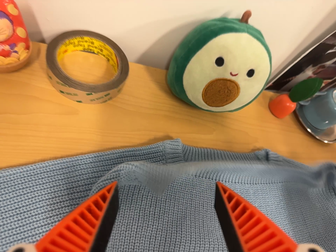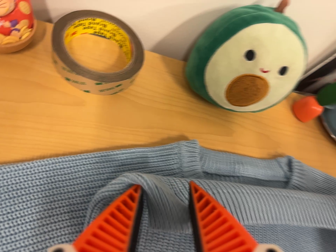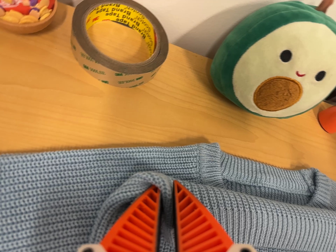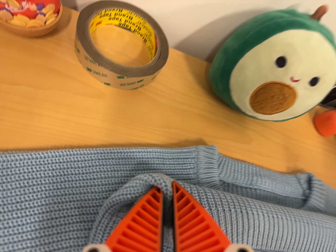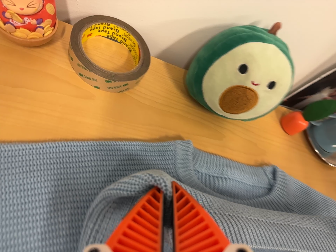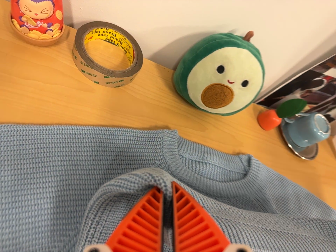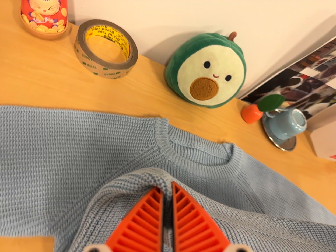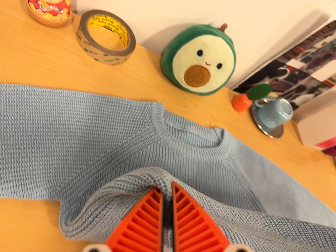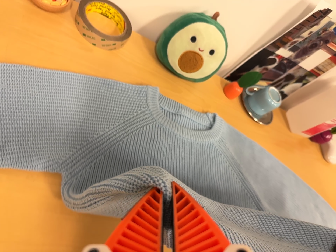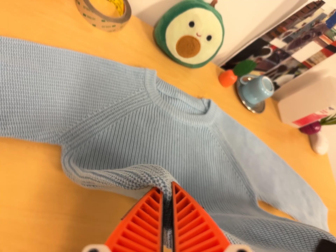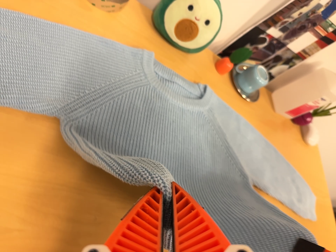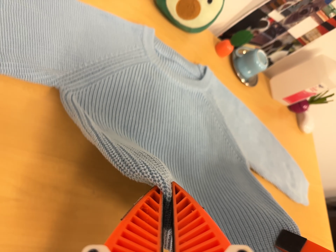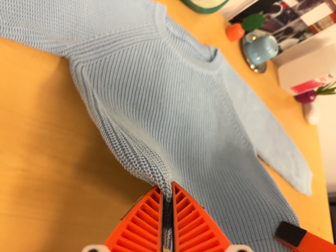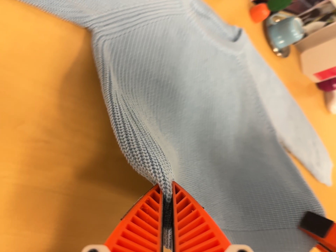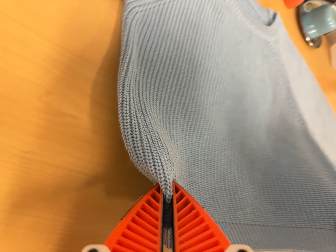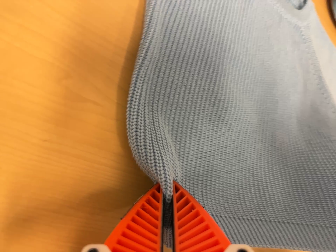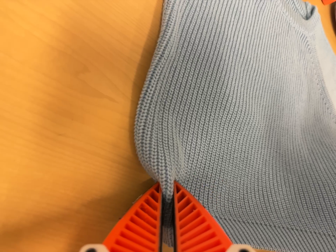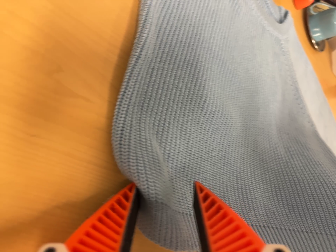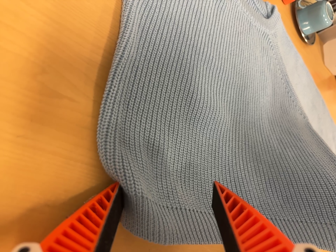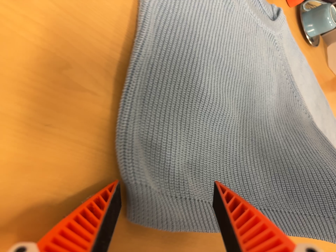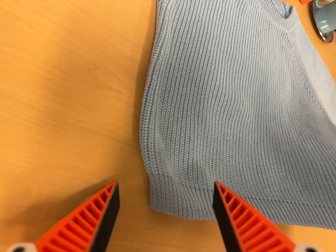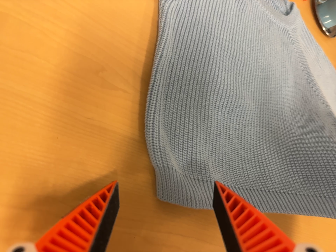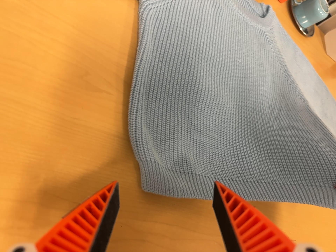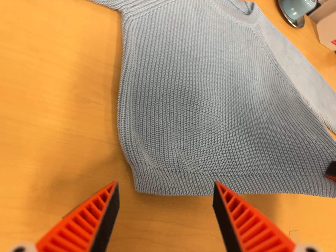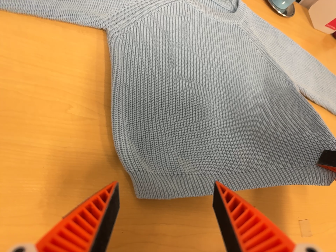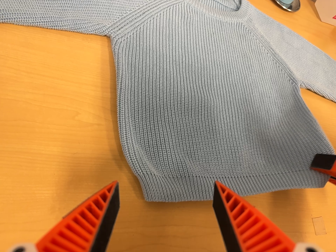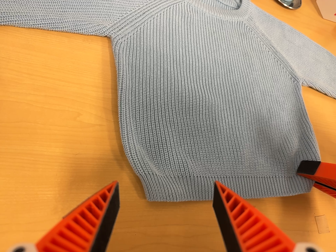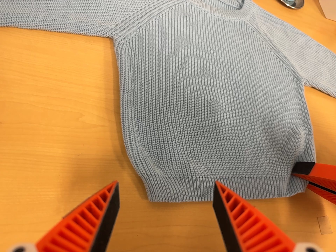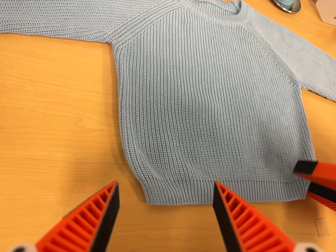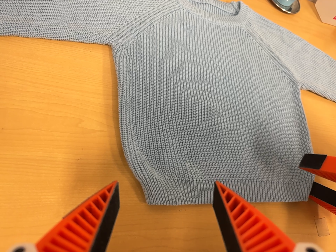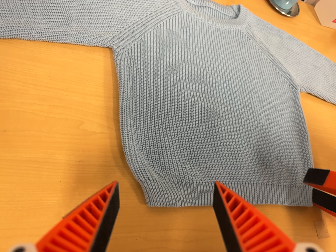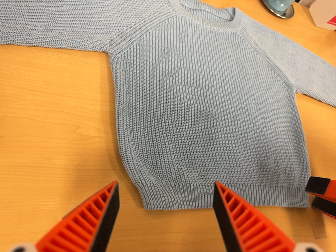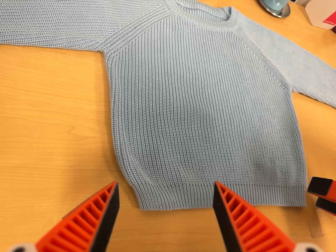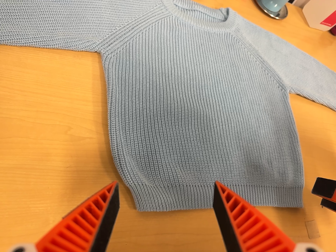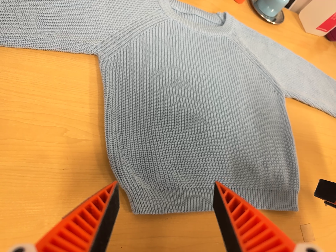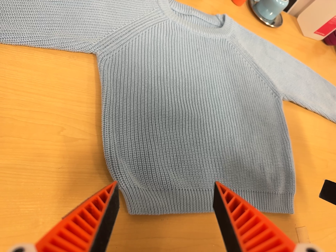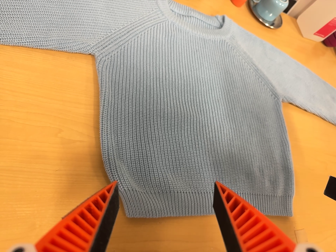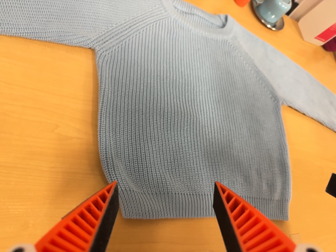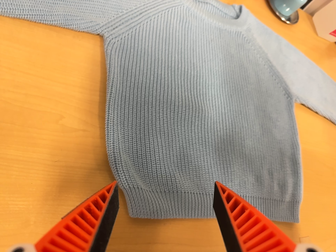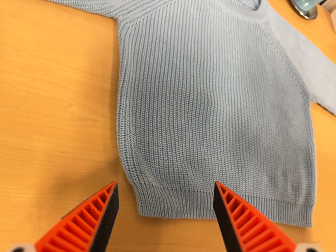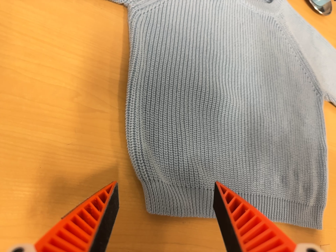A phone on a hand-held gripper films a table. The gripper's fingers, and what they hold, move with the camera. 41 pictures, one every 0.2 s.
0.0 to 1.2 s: The camera travels backward and toward the bottom of its view, about 10 cm, so what stands in front gets smaller. It rolls about its line of sight by about 10 degrees, and the scene rotates clockwise.
1.2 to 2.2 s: The camera travels toward the bottom of its view and backward, about 14 cm, so close, fixed things drift upward.
2.2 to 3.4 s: The camera travels to its left, forward and toward the bottom of its view, about 14 cm, so close, fixed things drift to the right. It rolls about its line of sight by about 10 degrees, and the scene rotates clockwise.
3.4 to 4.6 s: The camera travels backward and to its right, about 10 cm, so what stands in front gets smaller. It rolls about its line of sight by about 10 degrees, and the scene rotates counterclockwise.
4.6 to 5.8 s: The camera travels to its right, about 5 cm. It rolls about its line of sight by about 10 degrees, and the scene rotates counterclockwise.
5.8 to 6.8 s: The camera shifts only a little, or ends up much as it began.
6.8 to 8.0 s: The camera travels forward and to its left, about 8 cm, so what stands in front looms larger. It rolls about its line of sight by about 10 degrees, and the scene rotates clockwise.
The film runs backward here.
